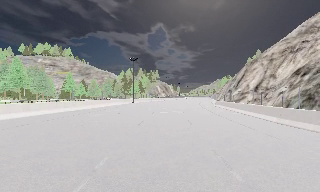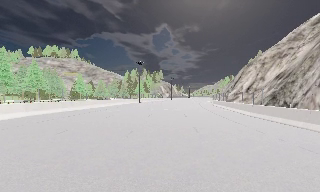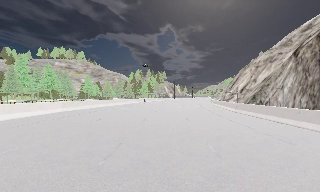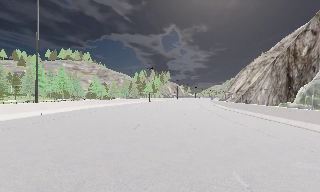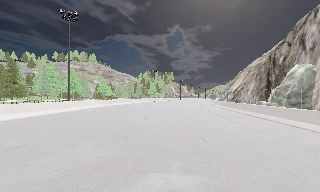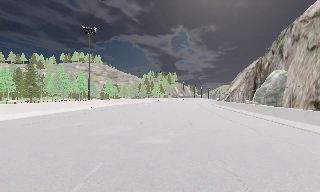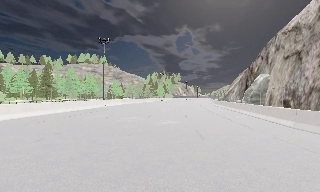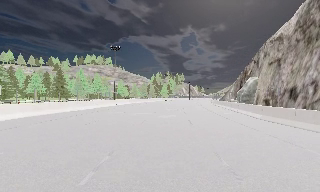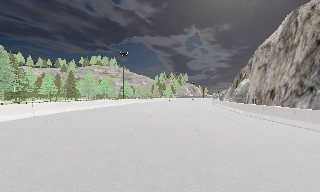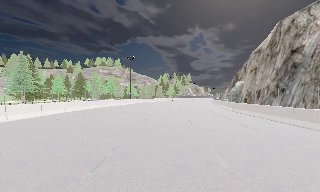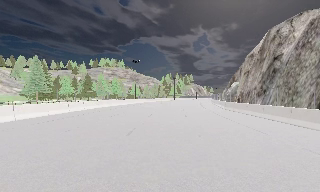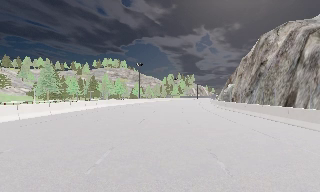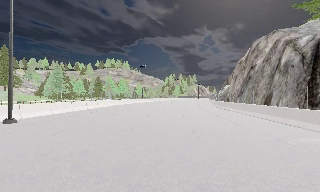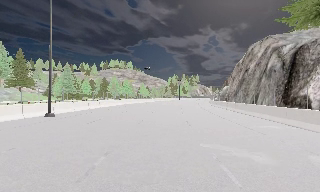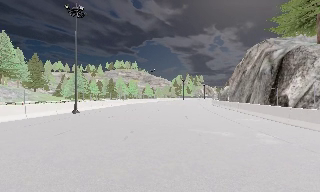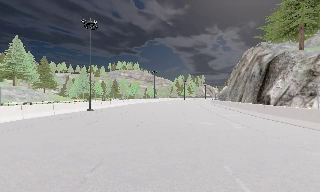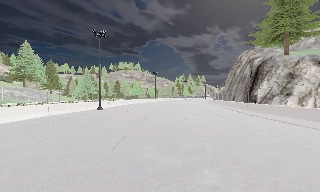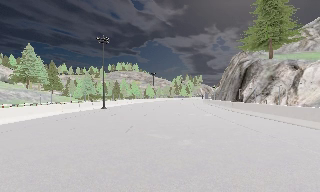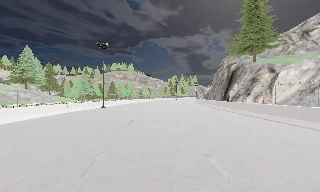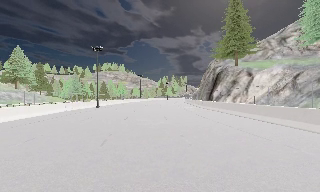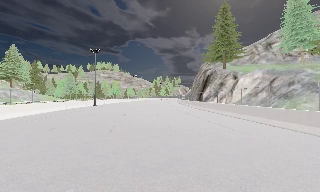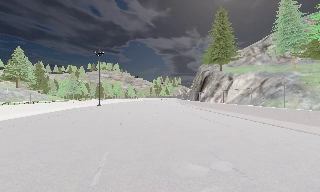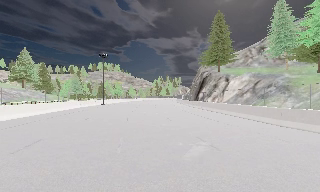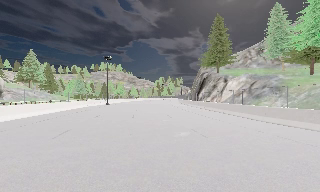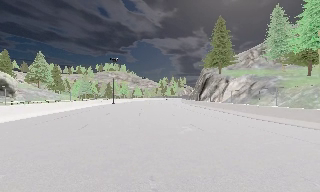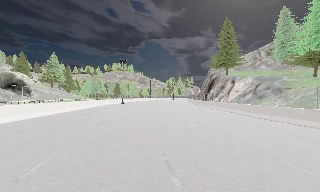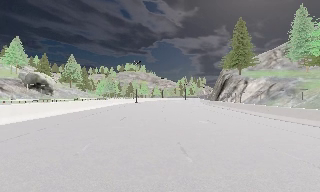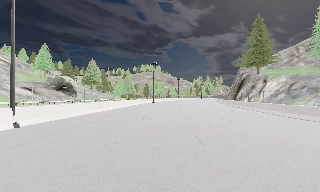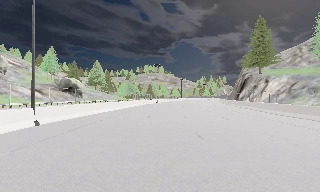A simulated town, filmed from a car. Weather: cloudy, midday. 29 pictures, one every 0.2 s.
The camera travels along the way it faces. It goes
backward.
0.0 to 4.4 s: The scene slides to the right, as the camera pans about 10 degrees to its left. It travels backward, about 75 m, so what stands in front gets smaller. It loses speed.
4.4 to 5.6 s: The camera swings to its left by about 15 degrees, and the scene slides to the right. It travels backward, about 9 m, so what stands in front gets smaller.
The film runs backward here.
